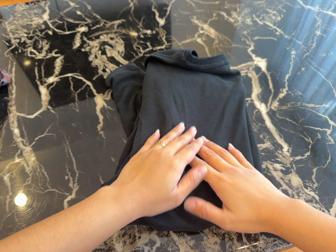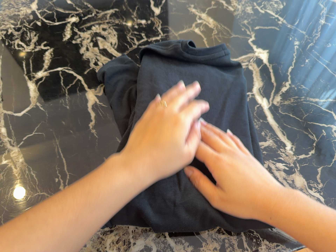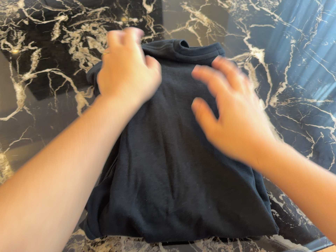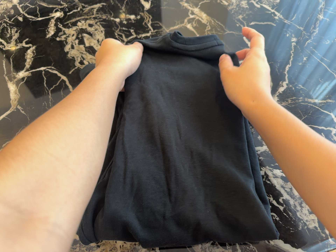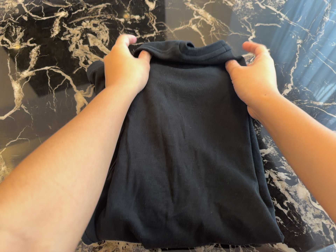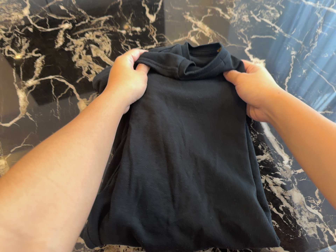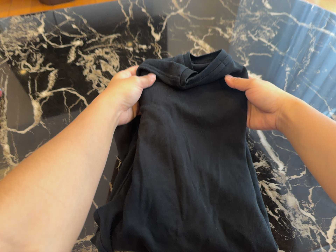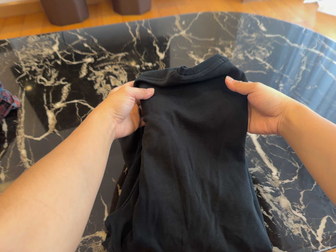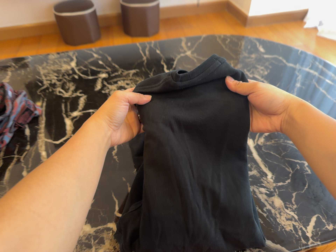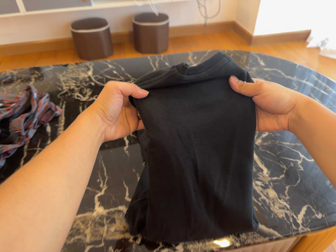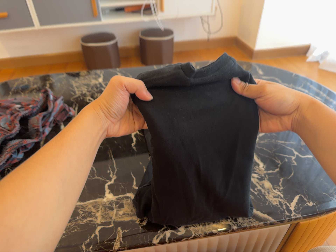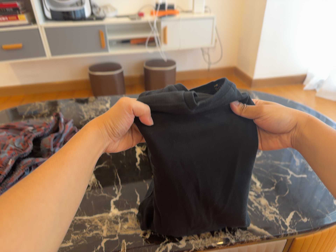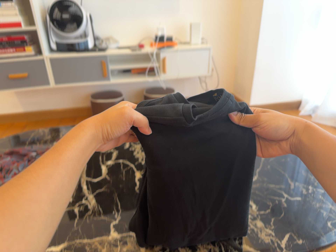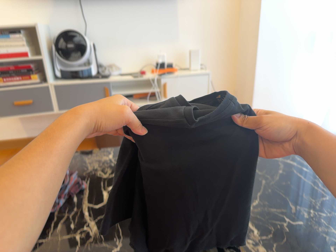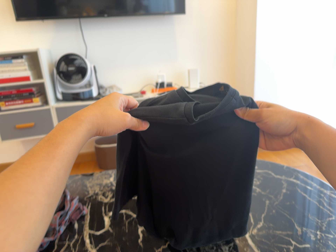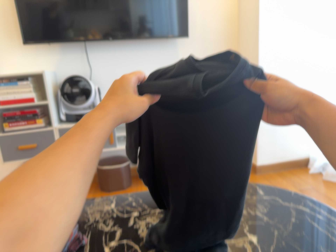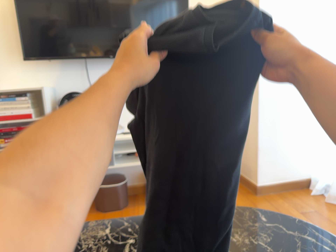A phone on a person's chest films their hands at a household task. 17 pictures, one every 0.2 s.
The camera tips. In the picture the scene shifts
downward.
0.0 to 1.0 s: The camera shifts only a little, or ends up much as it began.
1.0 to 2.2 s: The camera travels backward and toward the bottom of its view, about 32 cm, so what stands in front gets smaller. Its aim tips toward the top of its view by about 25 degrees.
2.2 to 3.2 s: The camera travels toward the top of its view, about 7 cm, so close, fixed things drift downward. Its aim tips toward the top of its view by about 25 degrees, and the scene shifts downward.
The film runs backward here.
